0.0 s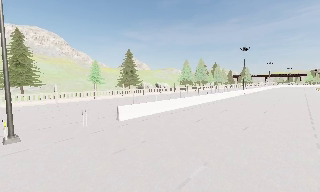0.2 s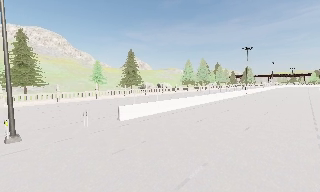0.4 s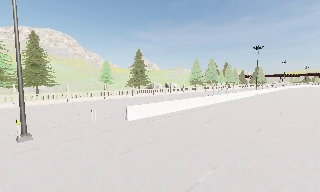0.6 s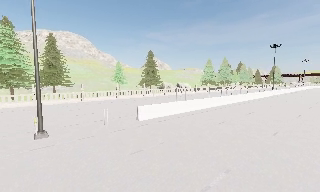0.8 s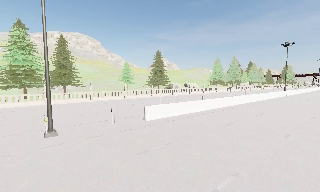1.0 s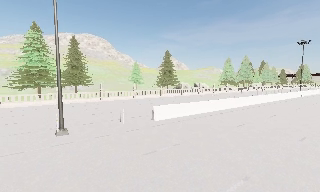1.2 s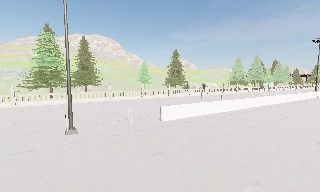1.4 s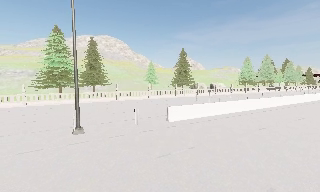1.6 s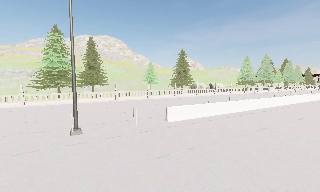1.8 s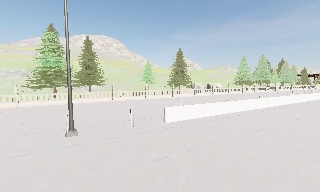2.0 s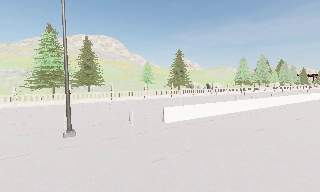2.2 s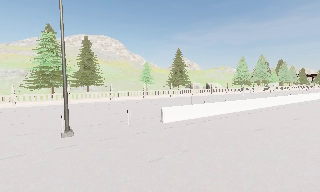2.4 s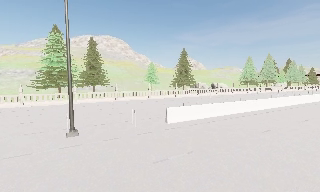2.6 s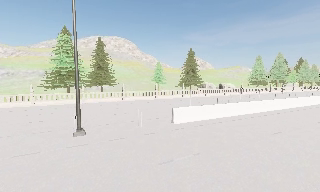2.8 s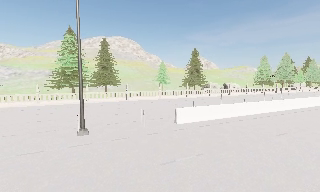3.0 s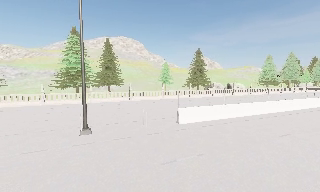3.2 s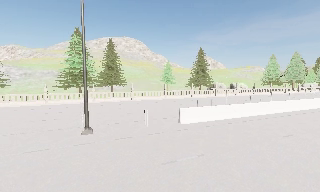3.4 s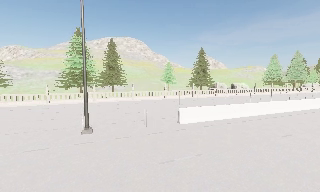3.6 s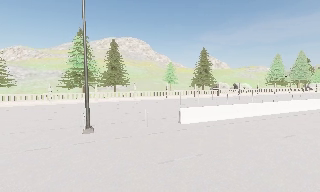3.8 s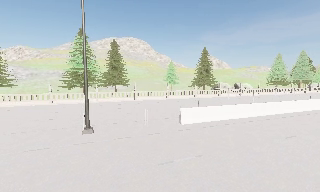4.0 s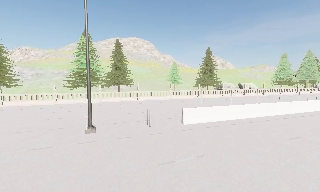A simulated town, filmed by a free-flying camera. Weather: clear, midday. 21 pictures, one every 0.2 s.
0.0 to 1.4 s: The scene slides to the right, as the camera pans about 20 degrees to its left. It travels forward, about 0.5 m, so what stands in front looms larger.
1.4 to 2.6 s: The camera travels forward, about 0.5 m, so what stands in front looms larger.
2.6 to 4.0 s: The camera travels to its right, about 0.5 m.
The film runs forward here.
